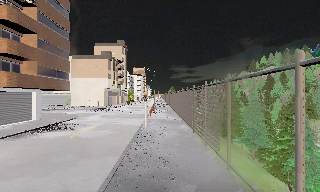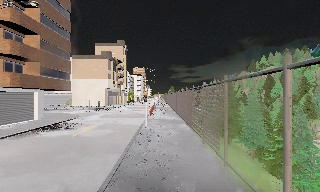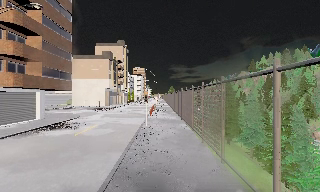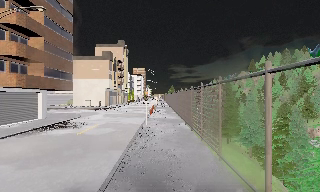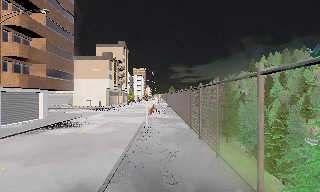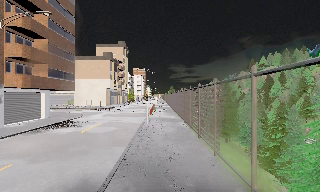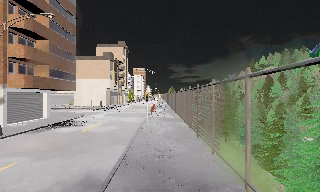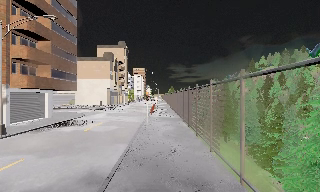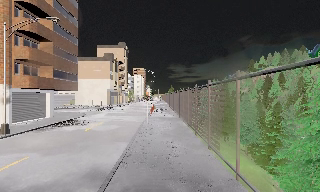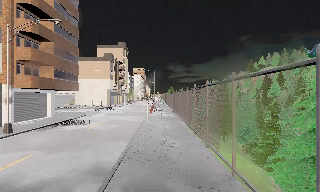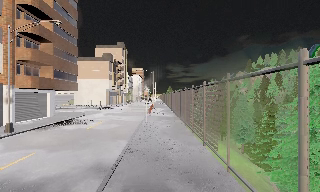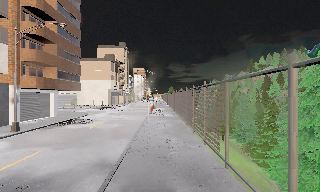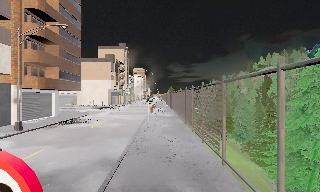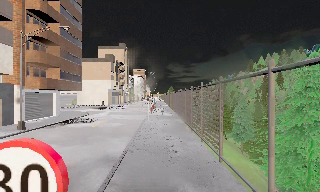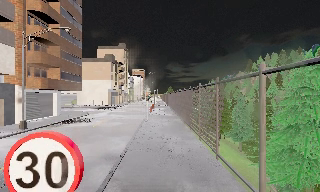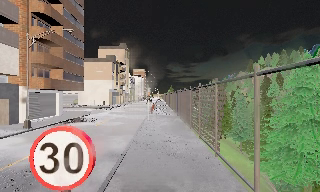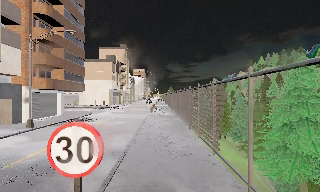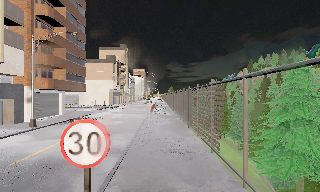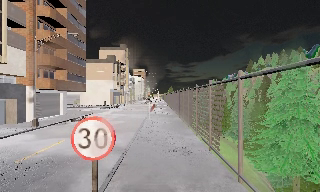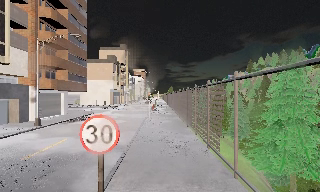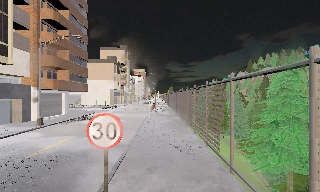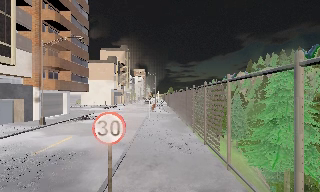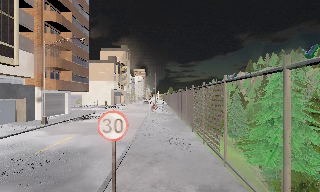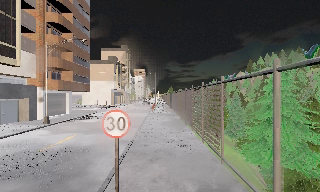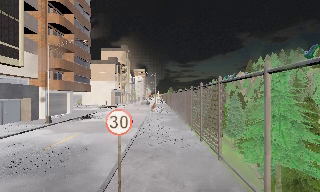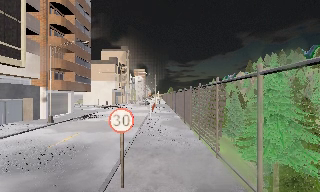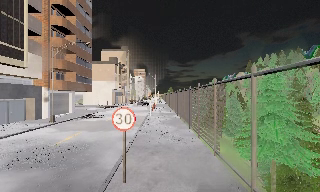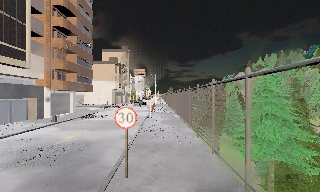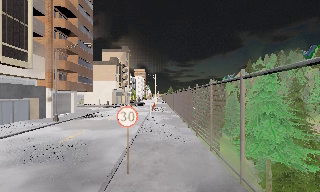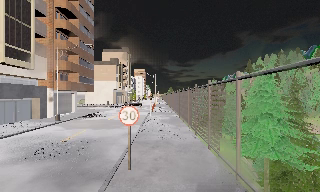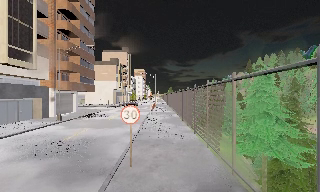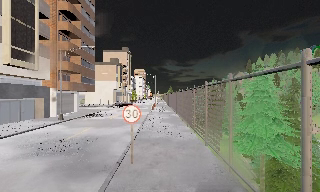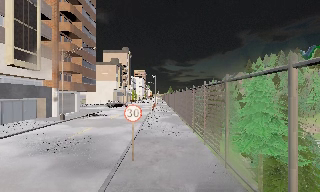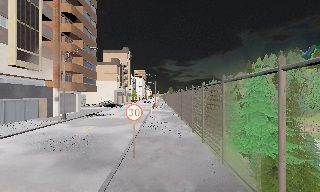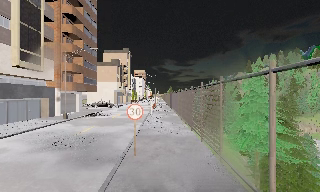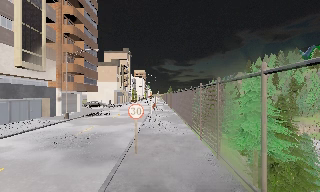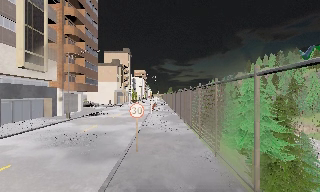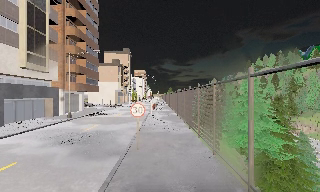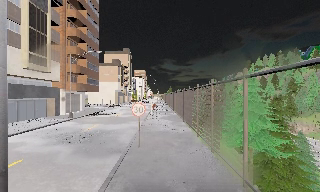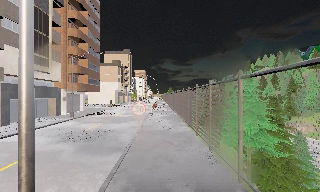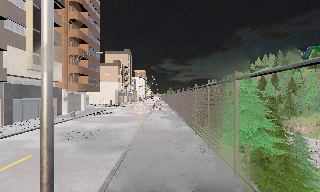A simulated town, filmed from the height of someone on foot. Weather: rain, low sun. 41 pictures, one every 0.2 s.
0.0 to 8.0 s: The camera travels backward, about 11 m, so what stands in front gets smaller.
The film runs backward here.
